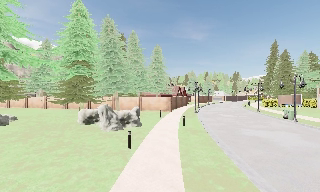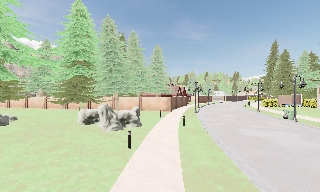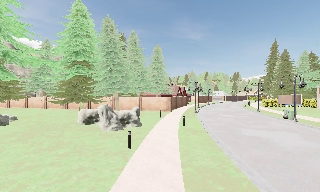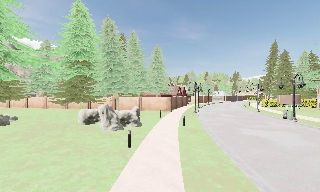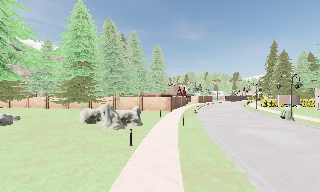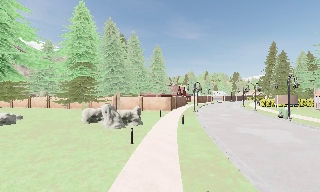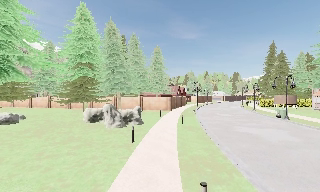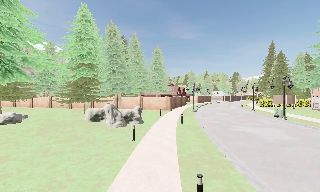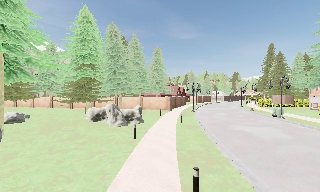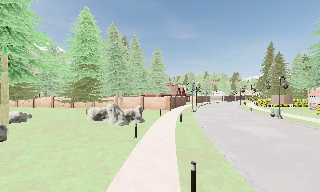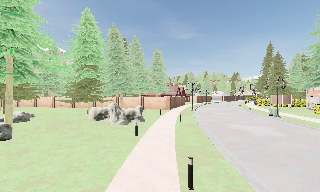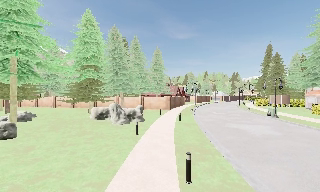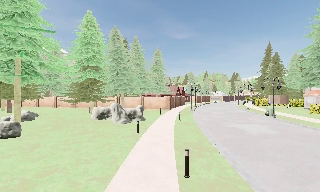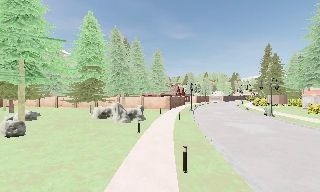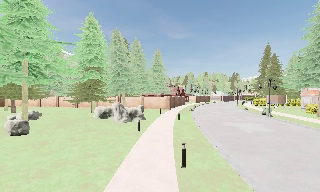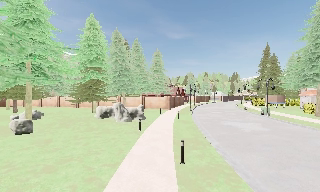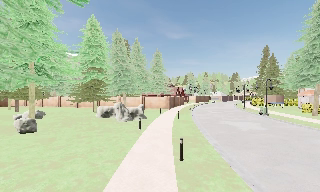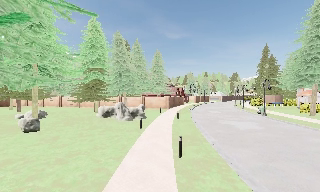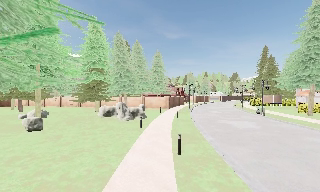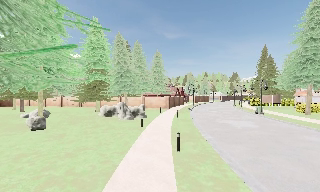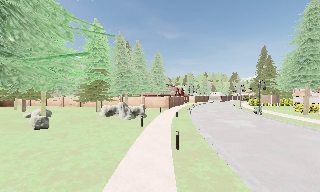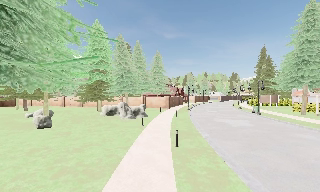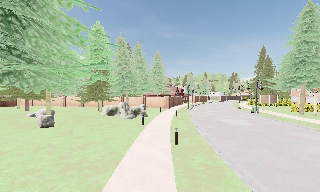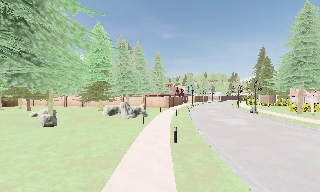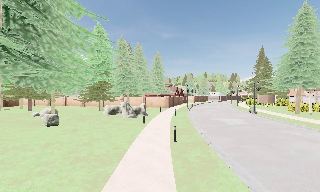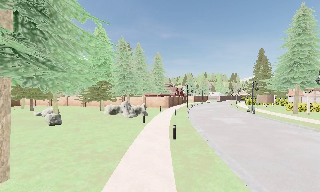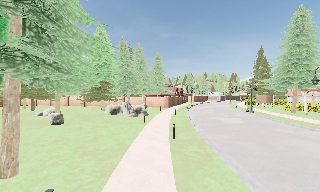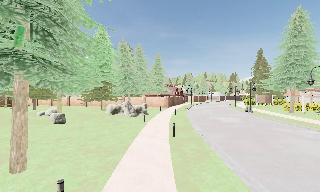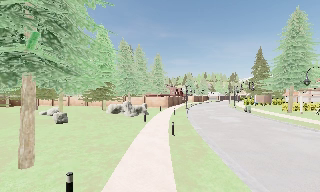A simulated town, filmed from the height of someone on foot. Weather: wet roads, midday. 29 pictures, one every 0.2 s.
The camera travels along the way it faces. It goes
backward.
0.0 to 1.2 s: The camera travels backward, about 1 m, so what stands in front gets smaller. It gains speed.
1.2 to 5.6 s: The camera travels backward, about 7 m, so what stands in front gets smaller.
The film runs backward here.
